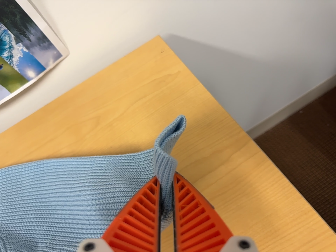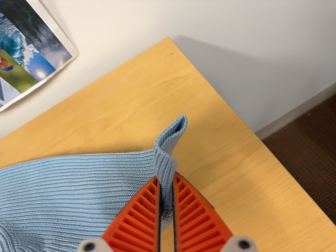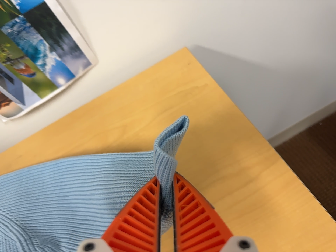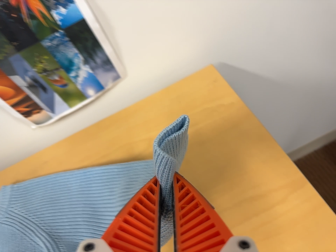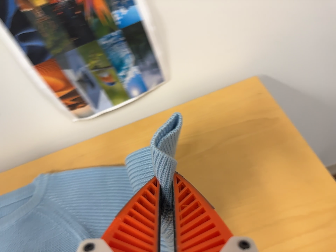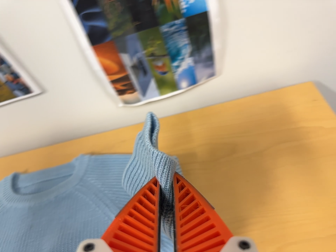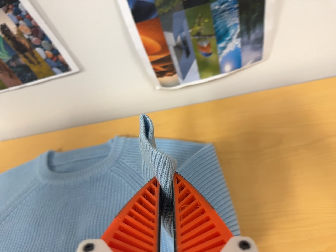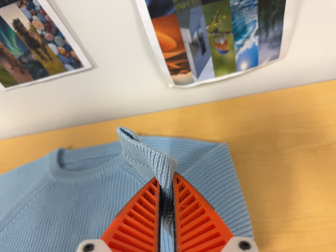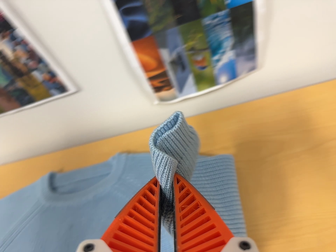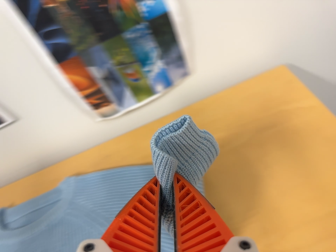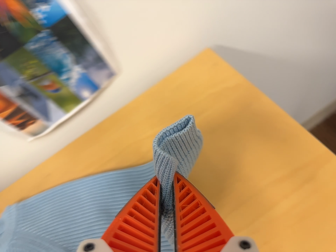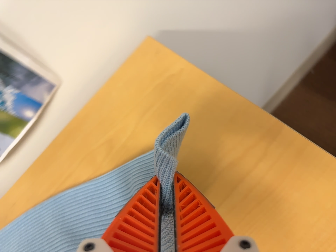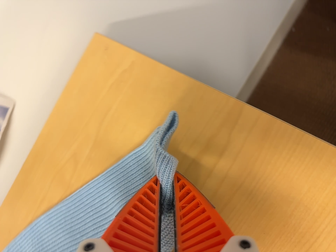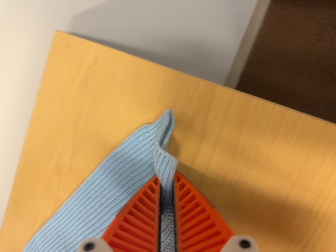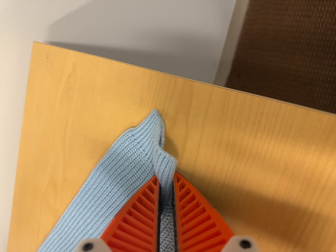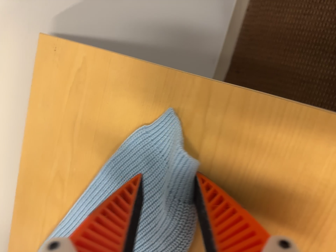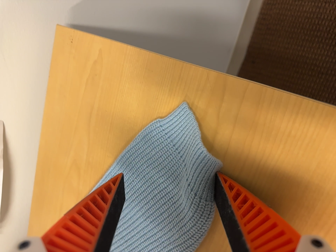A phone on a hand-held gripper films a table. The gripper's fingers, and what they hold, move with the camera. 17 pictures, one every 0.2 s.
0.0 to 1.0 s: The scene slides to the right, as the camera pans about 10 degrees to its left. It travels to its left, about 16 cm, so close, fixed things drift to the right. It rolls about its line of sight by about 20 degrees, and the scene rotates clockwise.
1.0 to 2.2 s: The camera travels to its right, about 16 cm, so close, fixed things drift to the left. It rolls about its line of sight by about 30 degrees, and the scene rotates counterclockwise.
2.2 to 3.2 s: The camera travels to its right, forward and toward the top of its view, about 12 cm. Its aim tips toward the bottom of its view by about 15 degrees, and the scene shifts upward. It rolls about its line of sight by about 30 degrees, and the scene rotates counterclockwise.
The film runs backward here.
